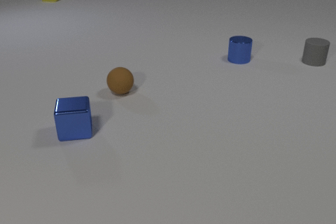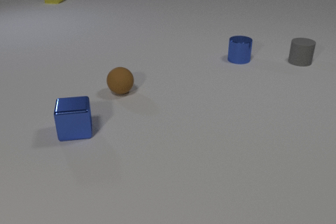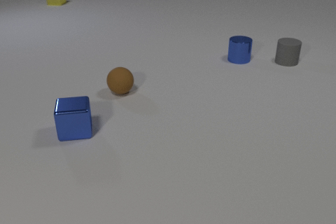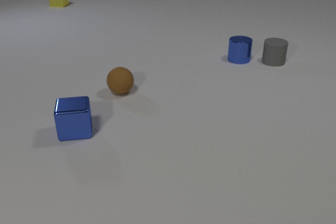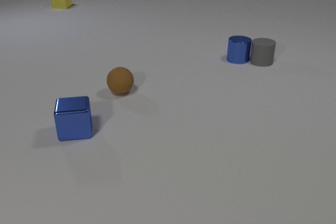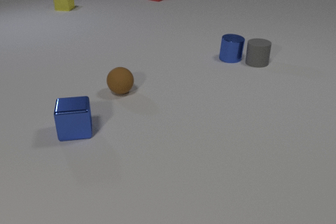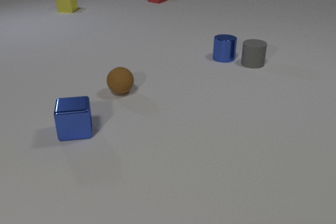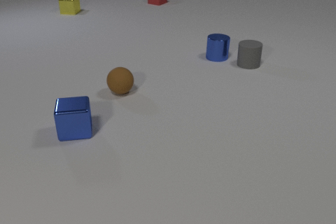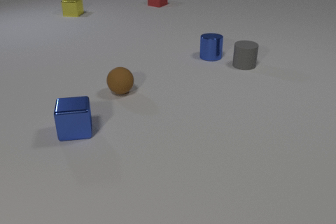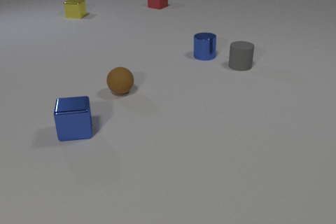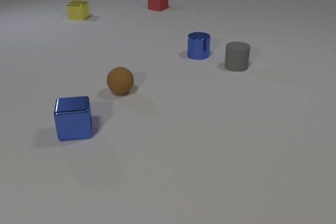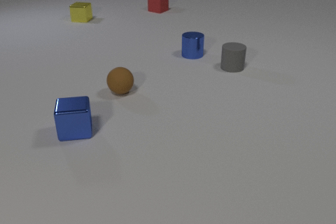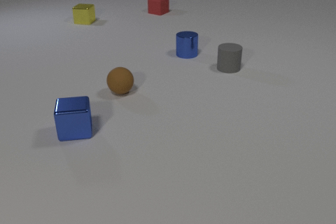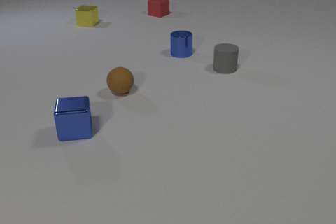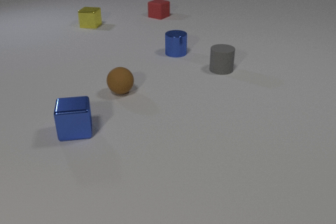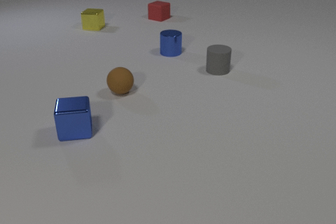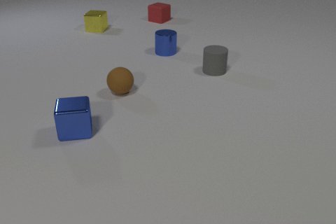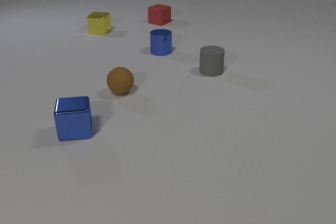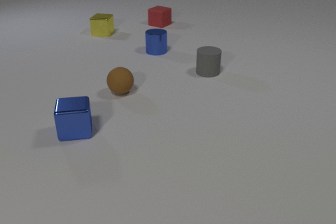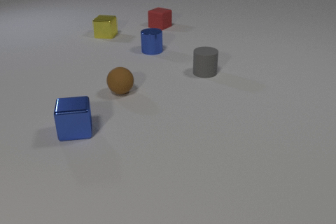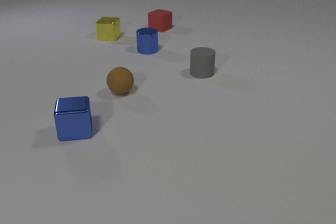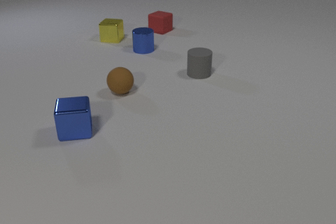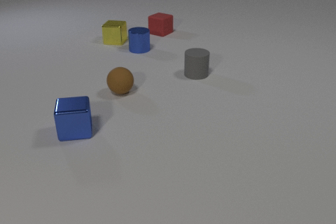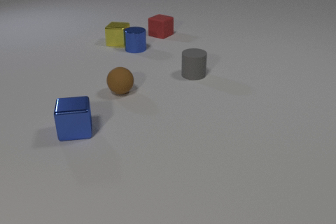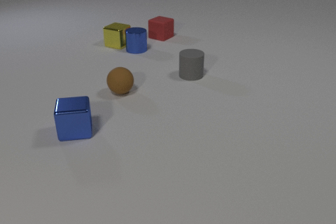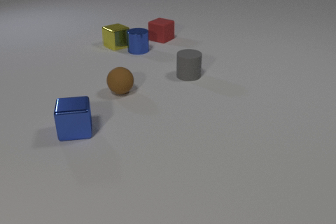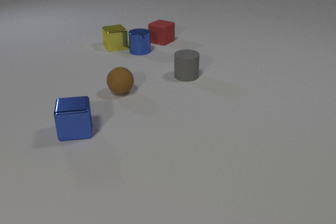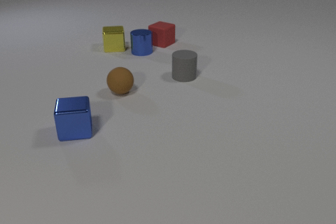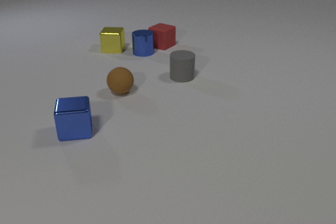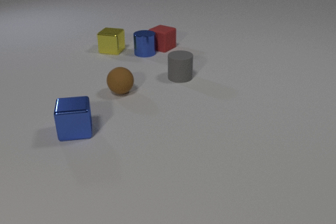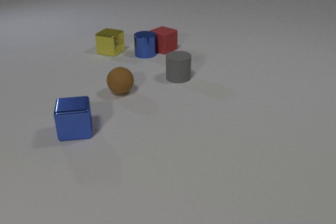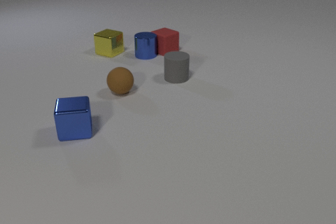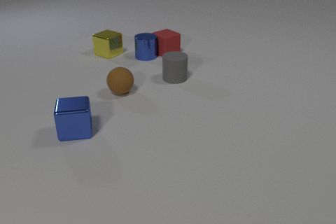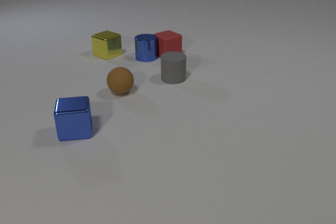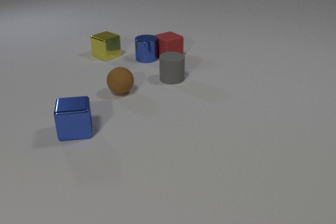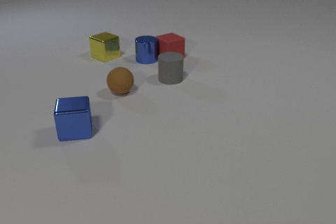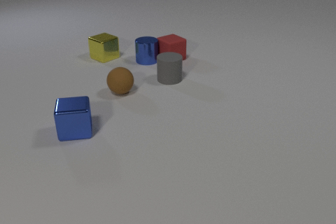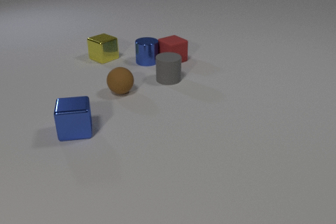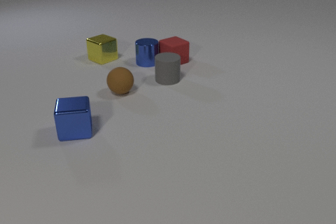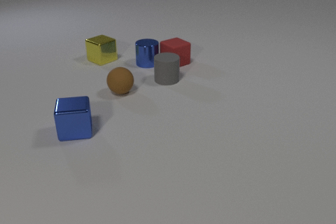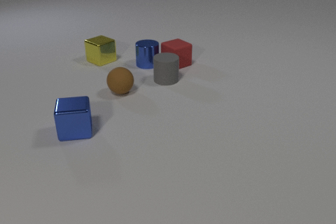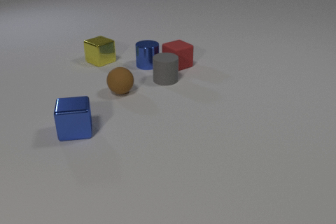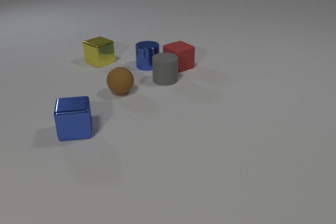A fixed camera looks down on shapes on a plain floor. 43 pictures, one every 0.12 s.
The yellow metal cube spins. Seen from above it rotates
clockwise.
The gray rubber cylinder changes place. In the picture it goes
to the left.
0.00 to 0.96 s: The gray rubber cylinder slides to the left and toward the camera. The blue metal cylinder slides to the left. The yellow metal cube slides toward the camera. The red rubber cube comes in at the top edge, slides toward the camera. The gray rubber cylinder and the blue metal cylinder collide.
0.96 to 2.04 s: The gray rubber cylinder slides to the left and toward the camera. The blue metal cylinder slides to the left. The yellow metal cube slides toward the camera. The red rubber cube slides toward the camera.
2.04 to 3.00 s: The gray rubber cylinder slides to the left and toward the camera. The blue metal cylinder slides to the left. The yellow metal cube slides toward the camera, spins clockwise seen from above by about 45 degrees, its near face sliding to the left. The red rubber cube slides toward the camera. The blue metal cylinder and the yellow metal cube collide.
3.00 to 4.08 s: The gray rubber cylinder slides to the left and toward the camera. The blue metal cylinder slides toward the camera. The yellow metal cube slides toward the camera and to the left, spins clockwise seen from above by about 90 degrees, its near face sliding to the left. The red rubber cube slides toward the camera. The blue metal cylinder and the red rubber cube collide.
4.08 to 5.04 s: The gray rubber cylinder slides to the left. The blue metal cylinder slides toward the camera. The yellow metal cube slides toward the camera and to the left. The red rubber cube slides toward the camera.
Are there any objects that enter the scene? yes.
What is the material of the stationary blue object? metal.
What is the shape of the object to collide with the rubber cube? cylinder.
